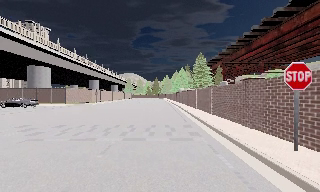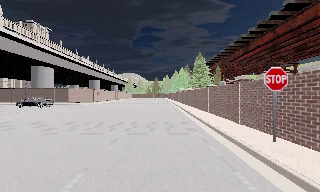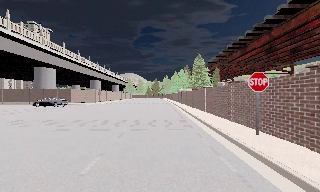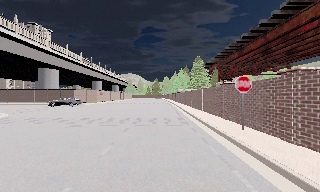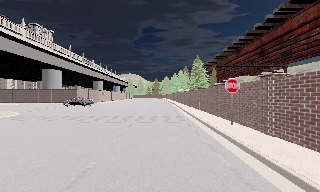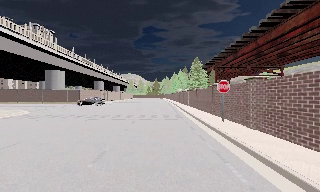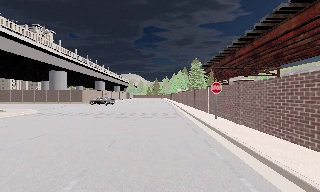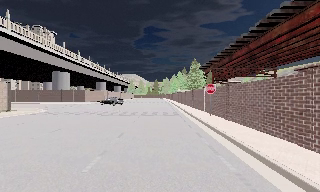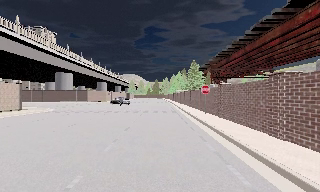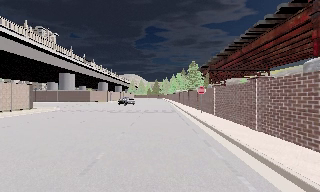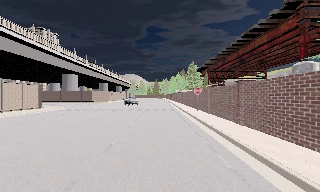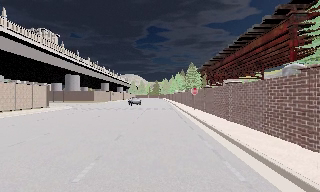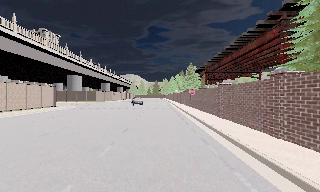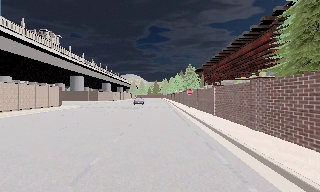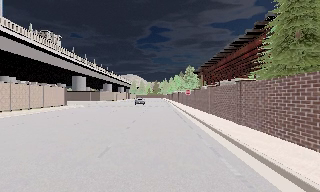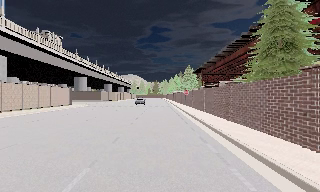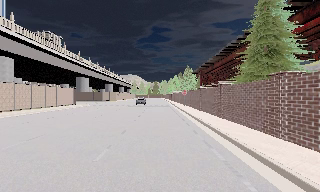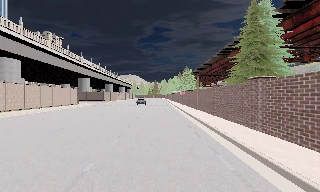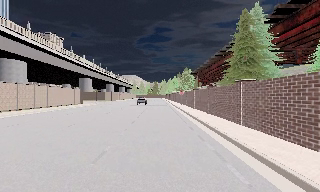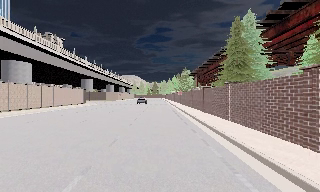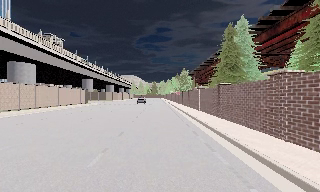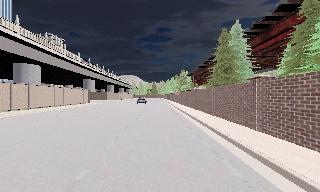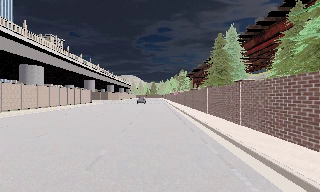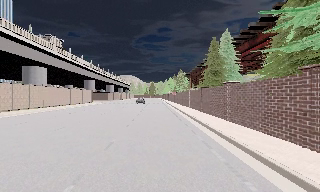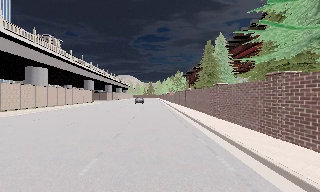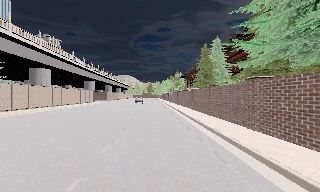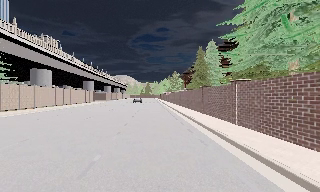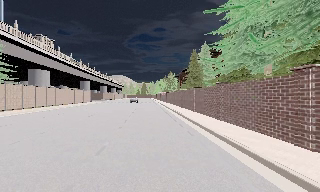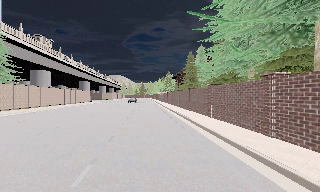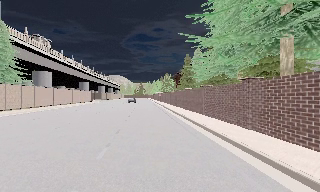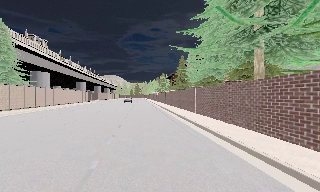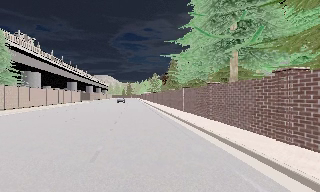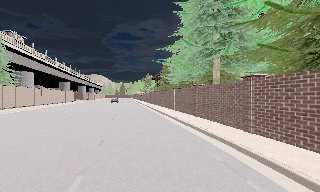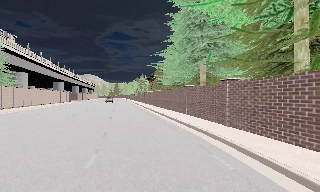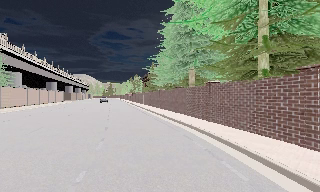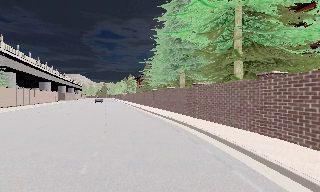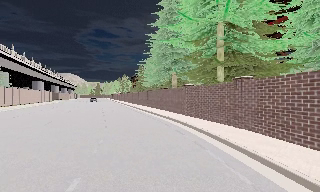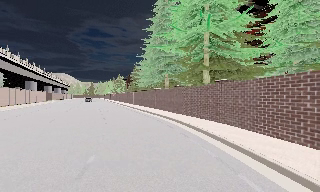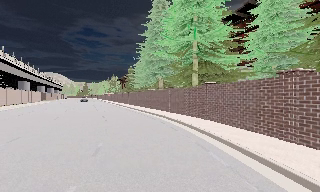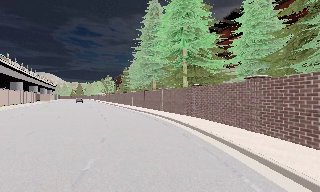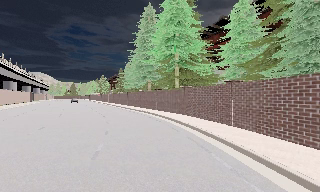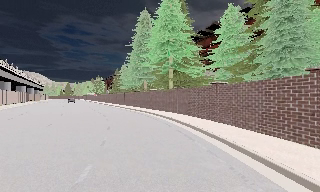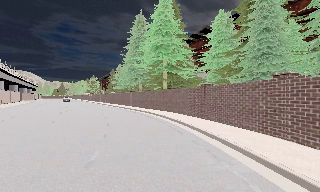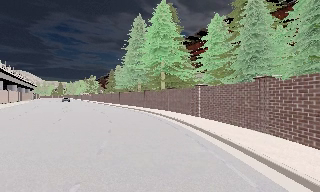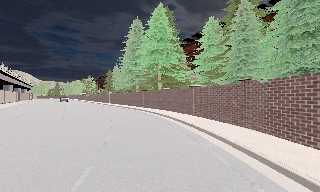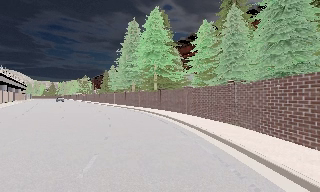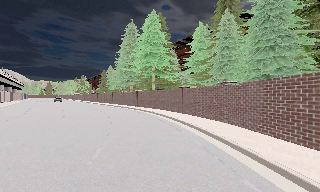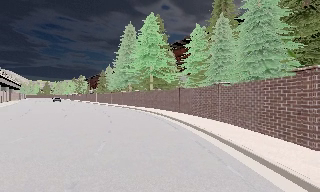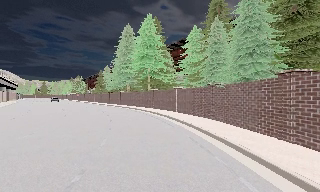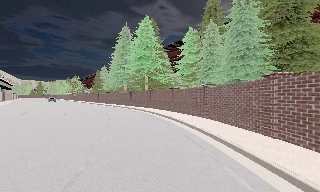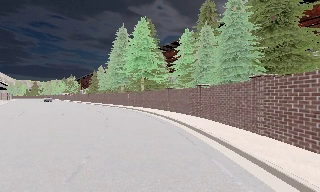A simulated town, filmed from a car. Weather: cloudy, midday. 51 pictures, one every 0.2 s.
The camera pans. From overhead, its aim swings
clockwise.
The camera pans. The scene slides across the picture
to the left.
0.0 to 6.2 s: The camera travels backward, about 40 m, so what stands in front gets smaller.
6.2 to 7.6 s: The scene slides to the left, as the camera pans about 15 degrees to its right. It travels backward, about 10 m, so what stands in front gets smaller.
7.6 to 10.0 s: The camera swings to its right by about 15 degrees, and the scene slides to the left. It travels backward, about 11 m, so what stands in front gets smaller. It loses speed.
The film runs backward here.
